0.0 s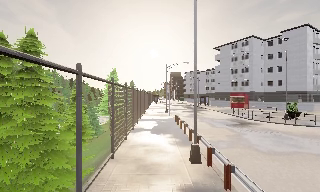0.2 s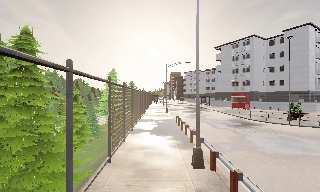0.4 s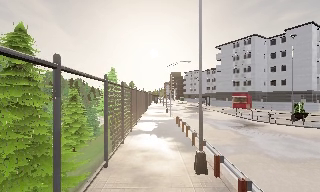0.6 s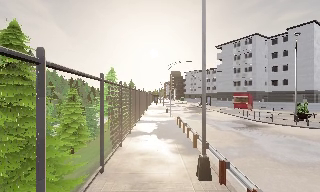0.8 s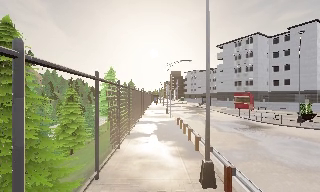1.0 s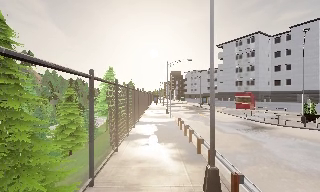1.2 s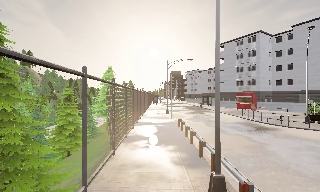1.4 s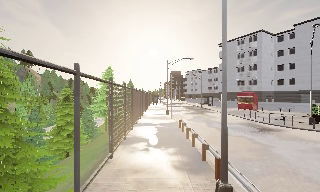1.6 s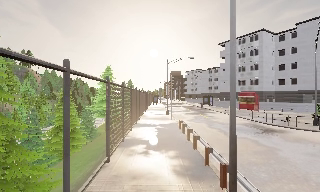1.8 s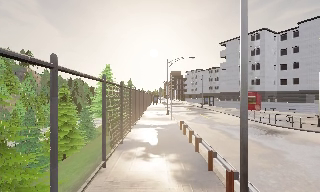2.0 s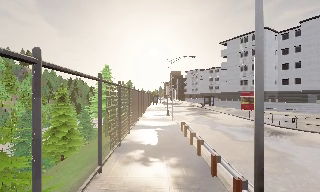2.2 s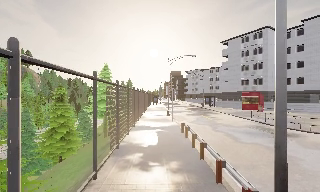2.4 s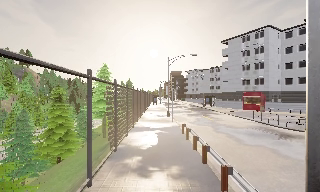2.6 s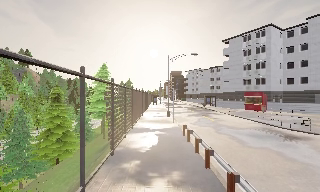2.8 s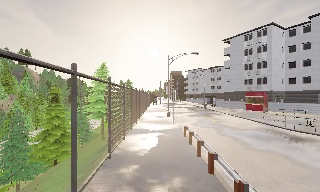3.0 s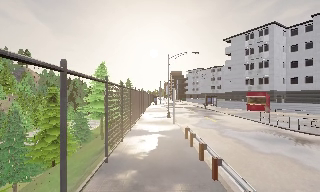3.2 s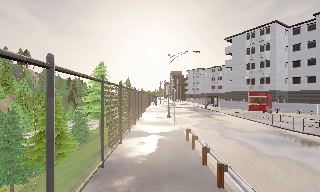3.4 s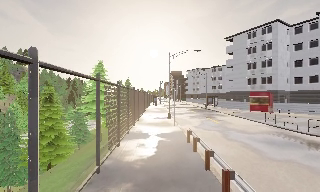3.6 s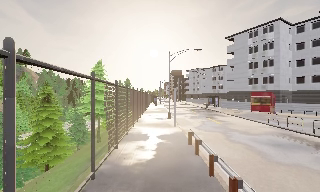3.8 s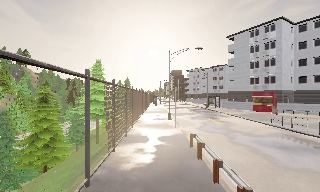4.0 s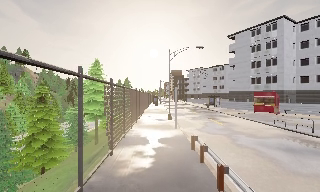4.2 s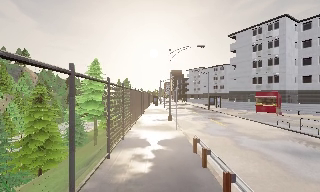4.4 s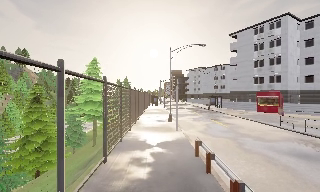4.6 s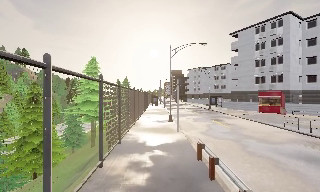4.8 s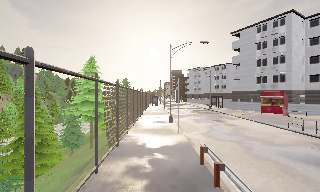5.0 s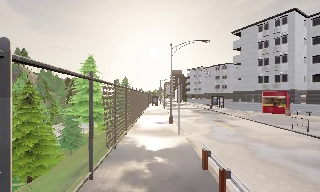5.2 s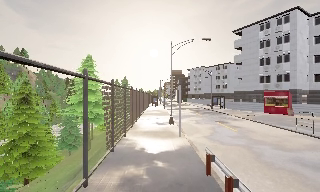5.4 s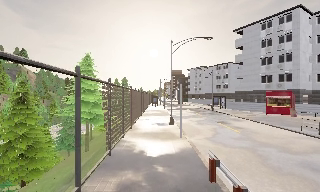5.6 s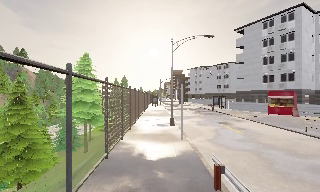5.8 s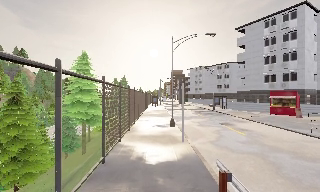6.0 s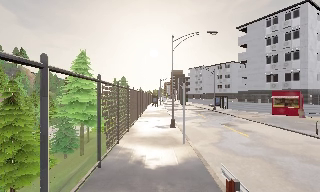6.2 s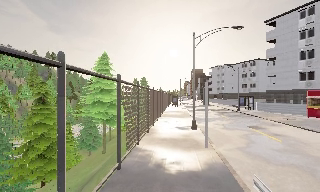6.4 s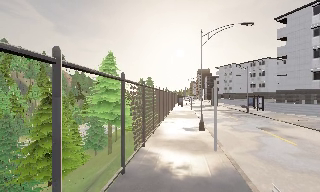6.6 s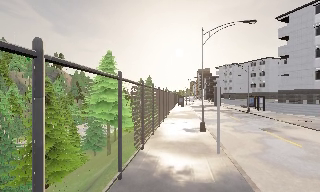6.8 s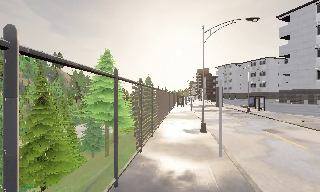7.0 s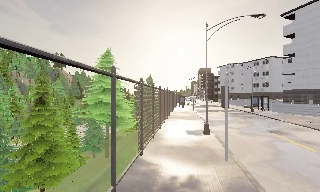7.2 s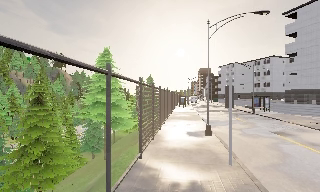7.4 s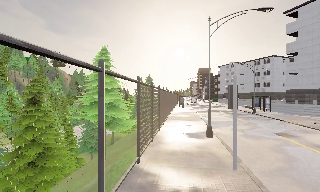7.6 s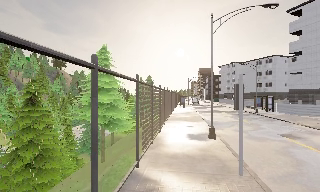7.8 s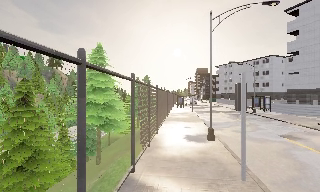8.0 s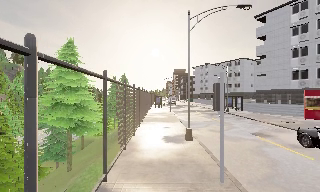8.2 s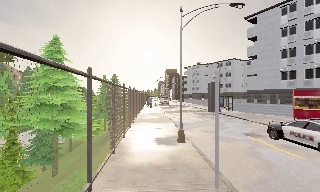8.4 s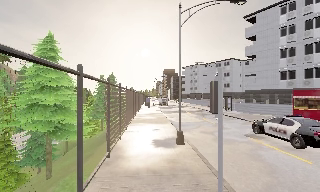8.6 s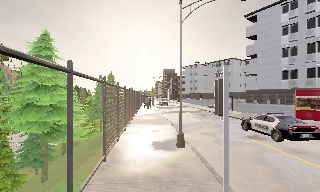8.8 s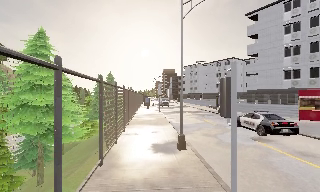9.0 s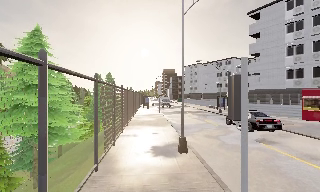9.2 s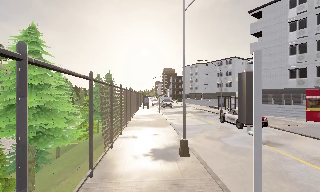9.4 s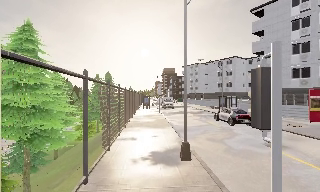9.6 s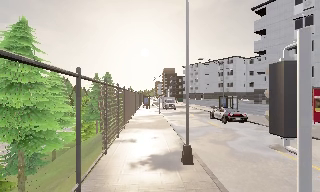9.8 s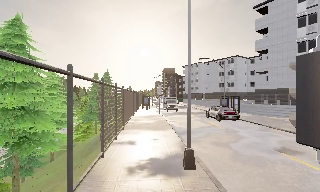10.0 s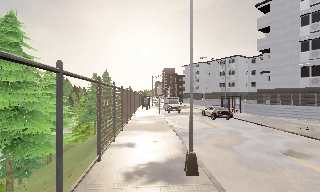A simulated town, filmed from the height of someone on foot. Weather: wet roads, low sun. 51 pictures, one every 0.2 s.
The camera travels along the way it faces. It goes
forward.
0.0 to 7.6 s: The camera travels forward, about 15 m, so what stands in front looms larger.
7.6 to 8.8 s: The camera swings to its right by about 15 degrees, and the scene slides to the left. It travels forward, about 2.5 m, so what stands in front looms larger.
8.8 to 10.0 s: The camera travels forward, about 2.5 m, so what stands in front looms larger.
The film runs forward here.
